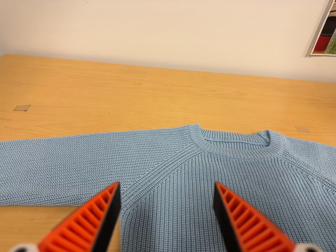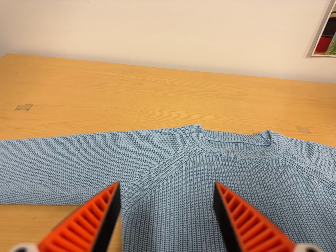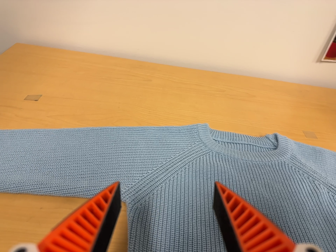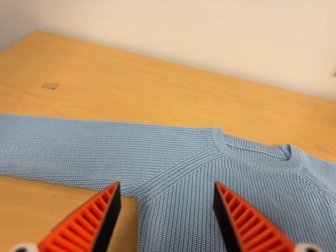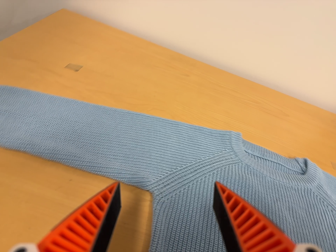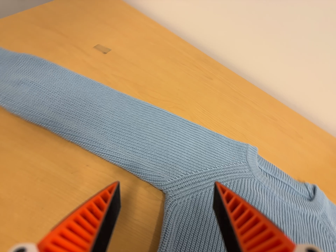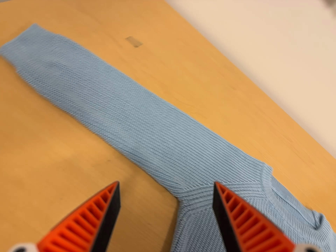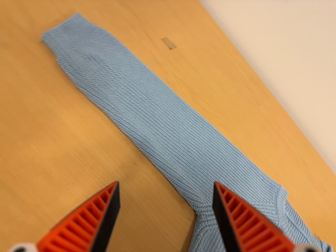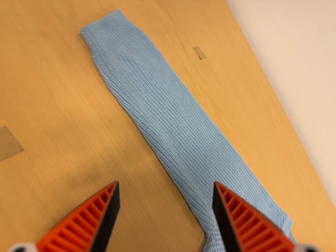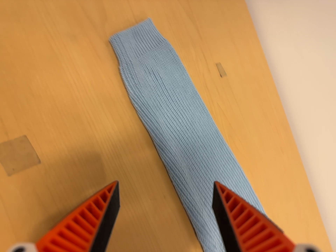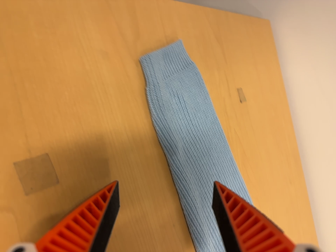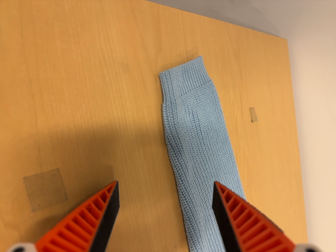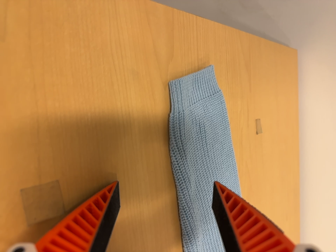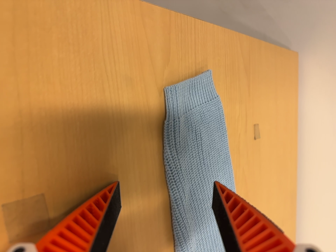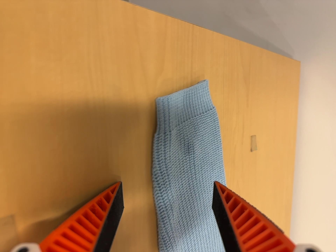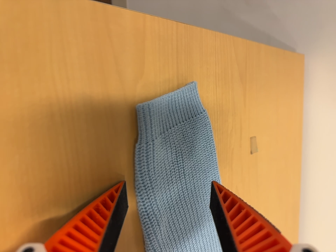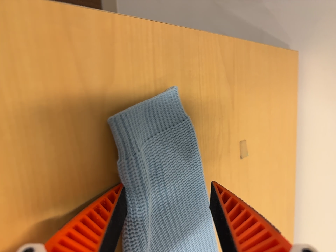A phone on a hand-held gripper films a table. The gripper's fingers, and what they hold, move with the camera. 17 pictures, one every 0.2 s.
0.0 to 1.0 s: The camera travels to its left, about 10 cm, so close, fixed things drift to the right. It rolls about its line of sight by about 25 degrees, and the scene rotates clockwise.
1.0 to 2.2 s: The camera travels to its left and toward the top of its view, about 20 cm, so close, fixed things drift to the right. It rolls about its line of sight by about 50 degrees, and the scene rotates clockwise.
2.2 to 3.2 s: The camera travels forward, toward the top of its view and to its right, about 12 cm, so what stands in front looms larger.
The film runs forward here.
